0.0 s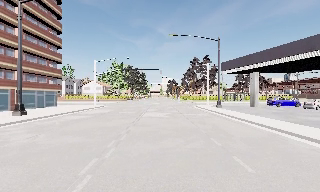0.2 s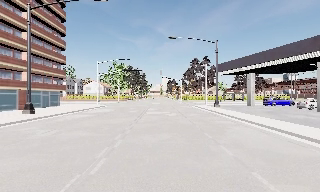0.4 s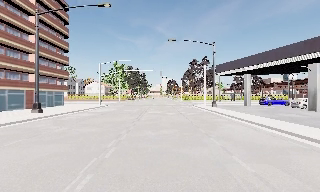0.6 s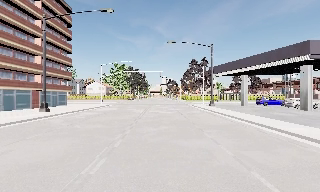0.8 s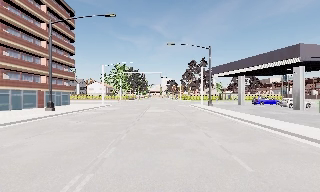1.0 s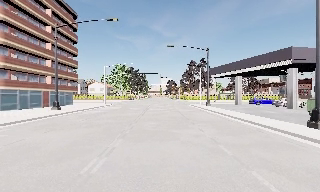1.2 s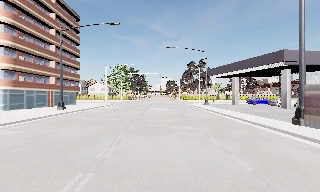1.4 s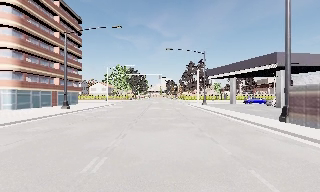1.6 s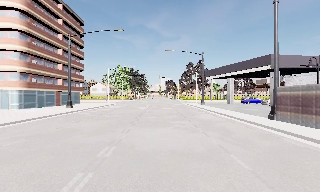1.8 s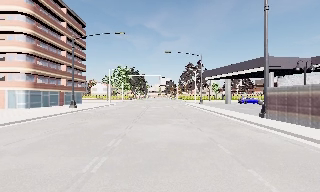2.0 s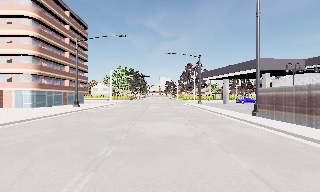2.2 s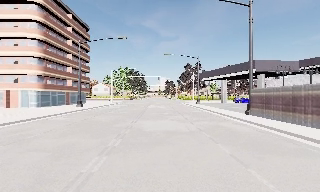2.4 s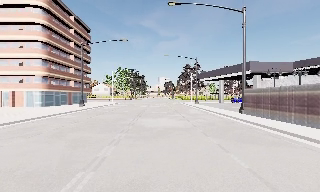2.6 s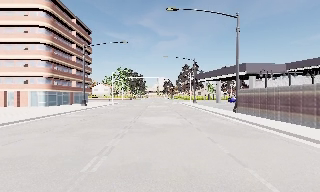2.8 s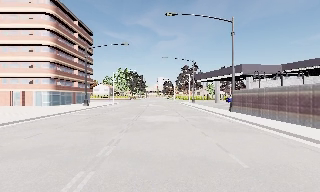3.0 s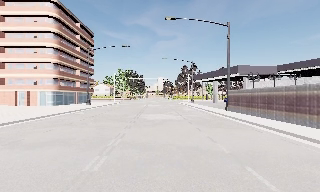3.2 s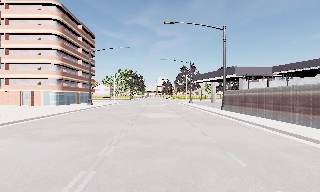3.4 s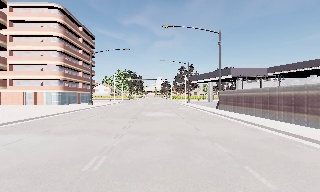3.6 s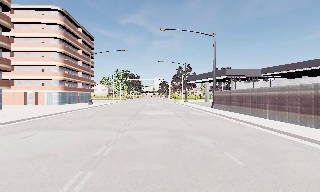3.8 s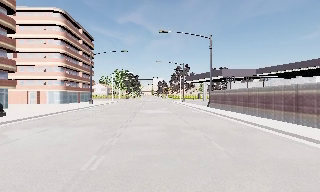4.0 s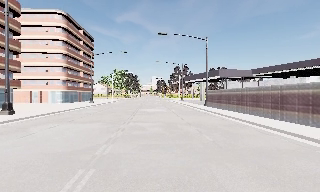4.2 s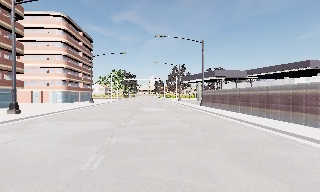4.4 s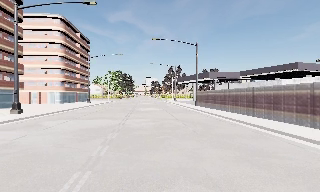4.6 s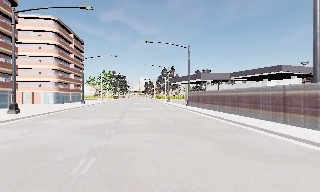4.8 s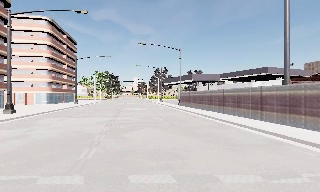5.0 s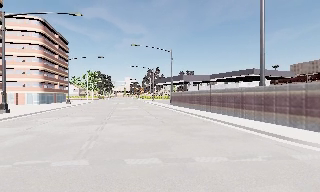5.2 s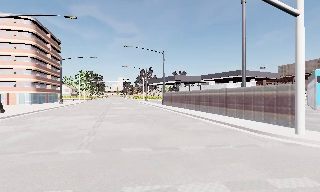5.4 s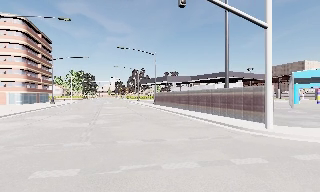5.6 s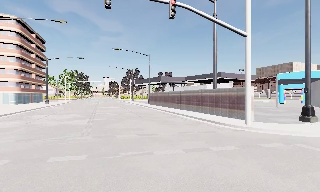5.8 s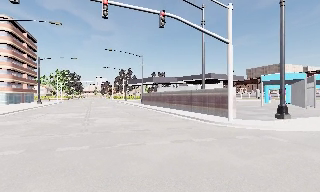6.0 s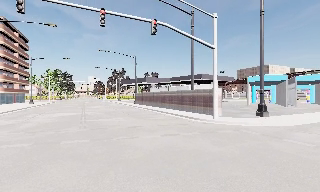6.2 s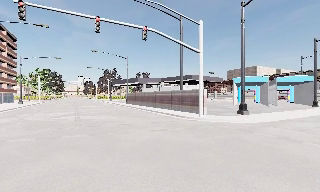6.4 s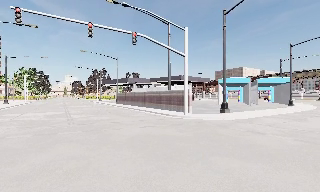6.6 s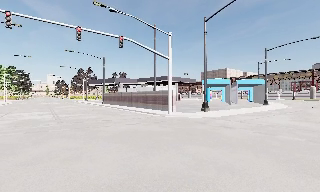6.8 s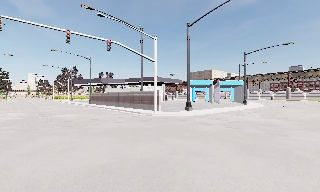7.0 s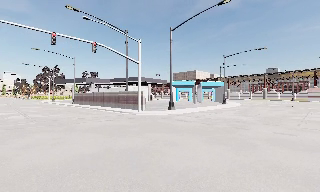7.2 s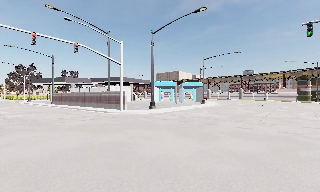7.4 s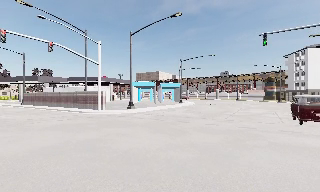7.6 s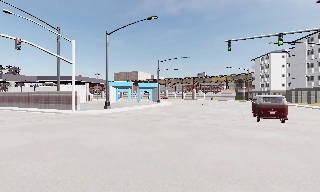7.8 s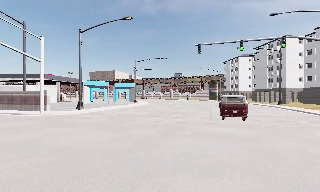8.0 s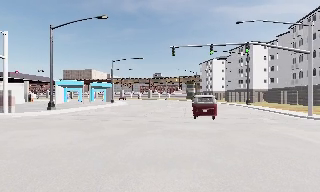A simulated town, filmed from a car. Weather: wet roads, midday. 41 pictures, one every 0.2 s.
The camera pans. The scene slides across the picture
to the left.
The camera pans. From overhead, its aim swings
clockwise.
0.0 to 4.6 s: The camera travels backward, about 25 m, so what stands in front gets smaller.
4.6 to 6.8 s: The camera swings to its right by about 35 degrees, and the scene slides to the left. It travels backward, about 11 m.
6.8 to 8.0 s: The scene slides to the left, as the camera pans about 40 degrees to its right. It travels backward and to its right, about 4.5 m. It loses speed.
The film runs backward here.
